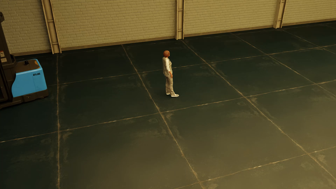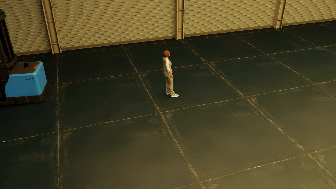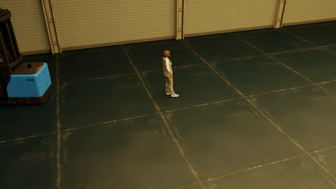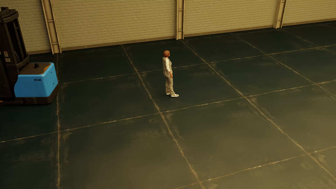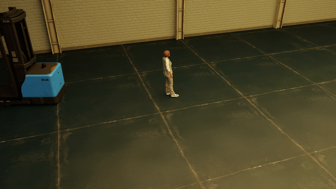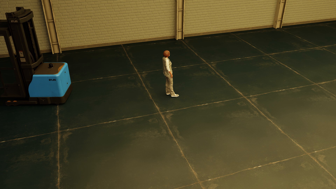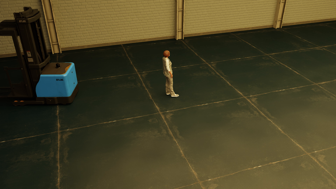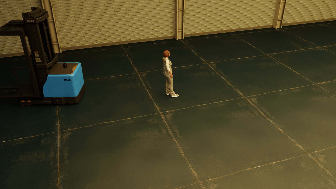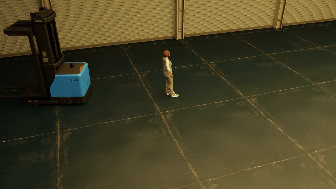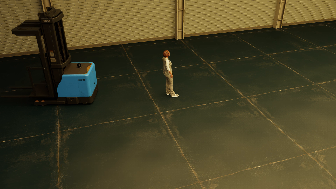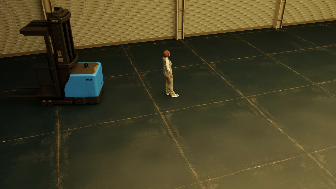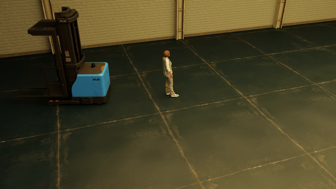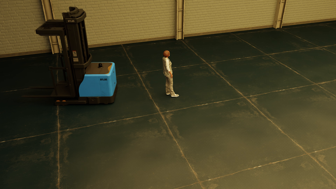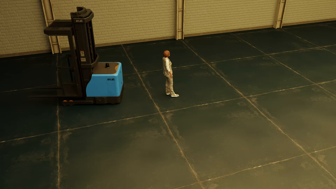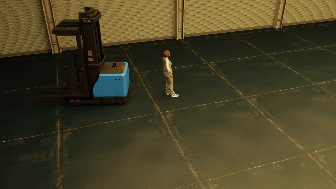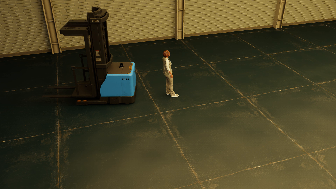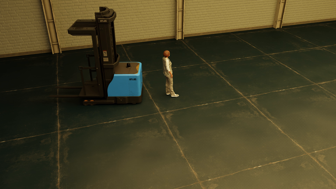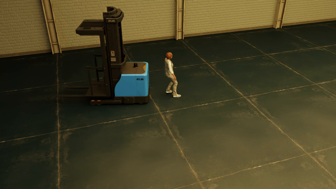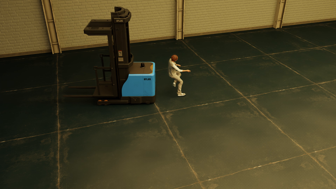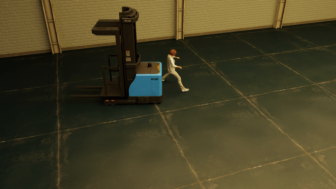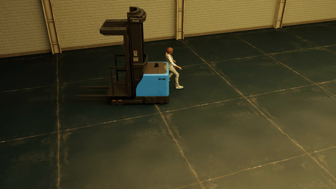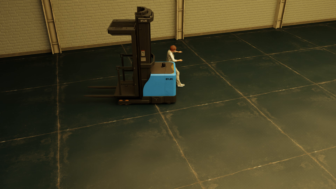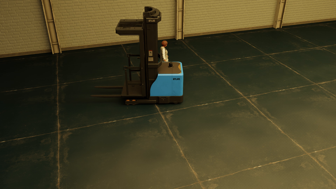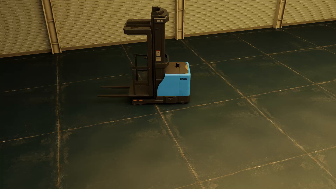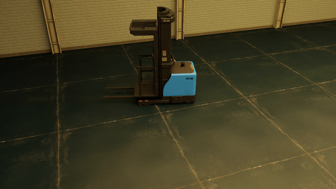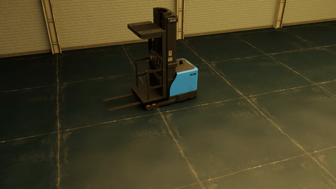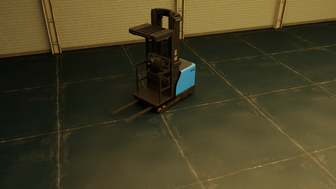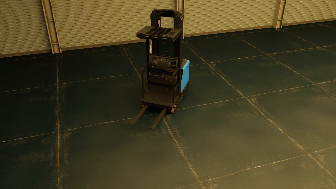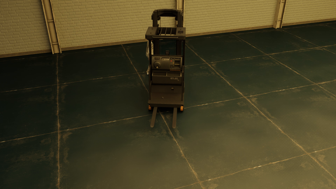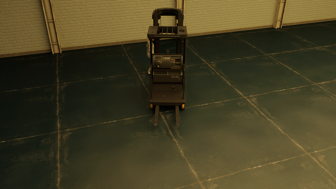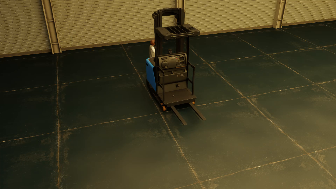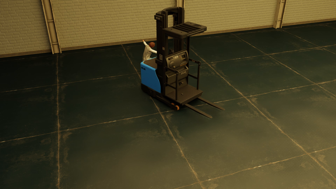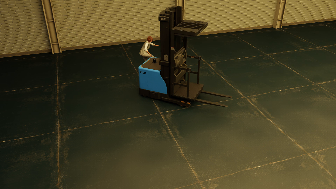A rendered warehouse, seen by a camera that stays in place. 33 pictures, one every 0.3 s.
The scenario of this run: Near miss between a forklift and a person.
